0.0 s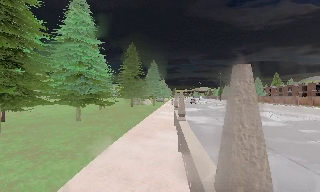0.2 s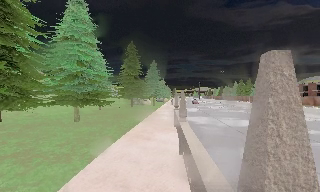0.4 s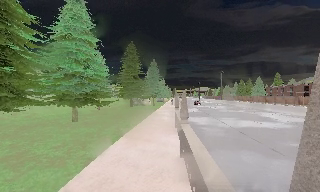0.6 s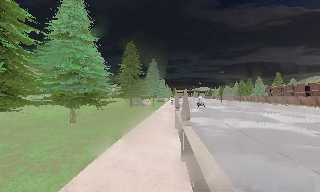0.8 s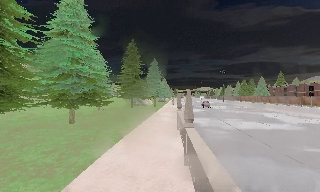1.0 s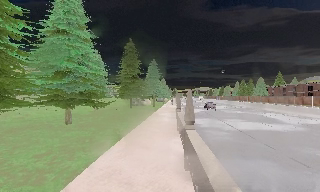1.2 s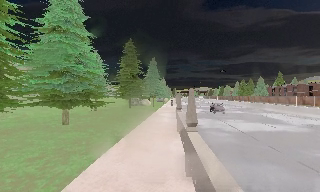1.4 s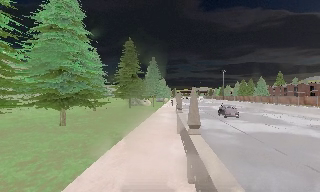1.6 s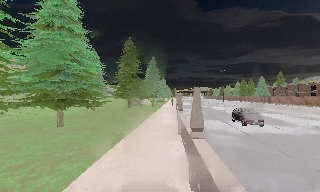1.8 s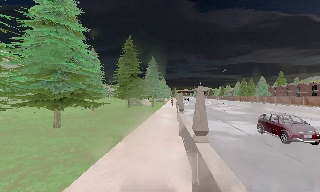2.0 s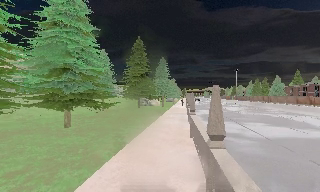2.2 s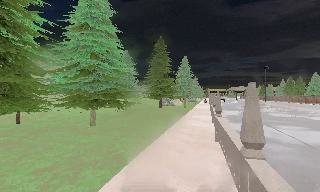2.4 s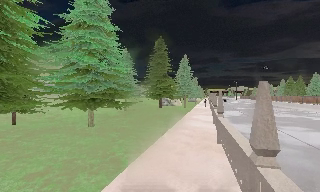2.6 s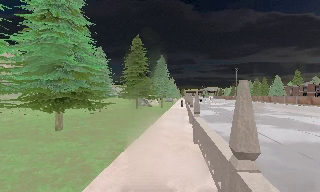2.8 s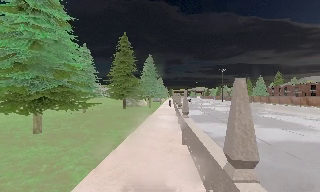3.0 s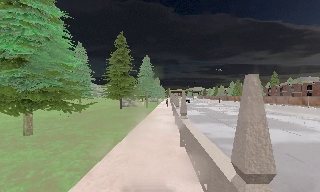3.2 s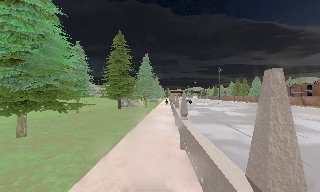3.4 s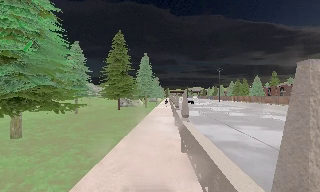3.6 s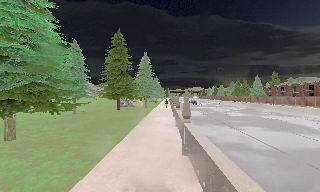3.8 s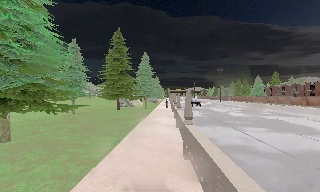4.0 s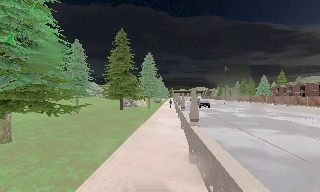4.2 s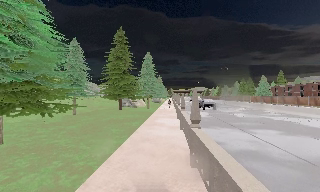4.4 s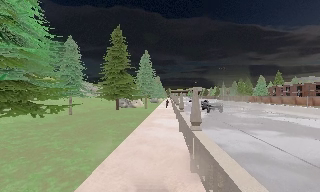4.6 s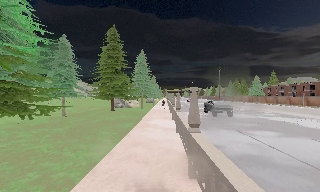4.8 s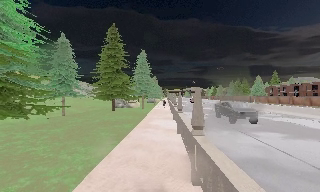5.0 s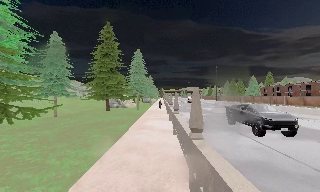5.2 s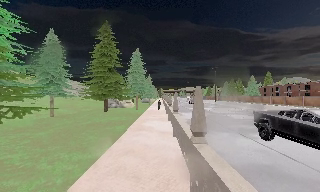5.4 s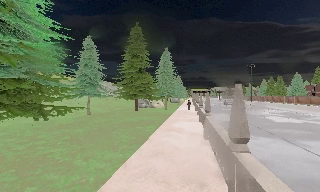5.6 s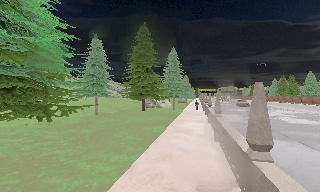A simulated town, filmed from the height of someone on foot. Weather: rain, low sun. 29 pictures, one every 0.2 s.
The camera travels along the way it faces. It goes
forward.
0.0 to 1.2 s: The camera travels forward, about 2.5 m, so what stands in front looms larger.
1.2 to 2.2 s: The camera pans to its left, which is counterclockwise from overhead, by about 10 degrees. It travels forward, about 2 m, so what stands in front looms larger.
2.2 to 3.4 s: The camera pans to its right, which is clockwise from overhead, by about 15 degrees. It travels forward, about 2 m, so what stands in front looms larger.
3.4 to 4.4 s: The camera travels forward, about 2 m, so what stands in front looms larger.
4.4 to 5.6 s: The camera swings to its left by about 10 degrees, and the scene slides to the right. It travels forward, about 2 m, so what stands in front looms larger.
The film runs forward here.
